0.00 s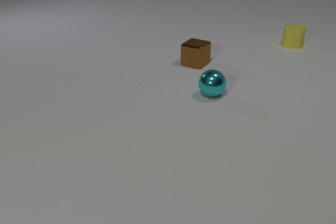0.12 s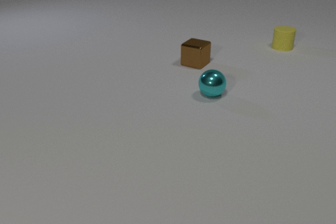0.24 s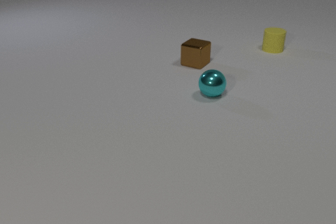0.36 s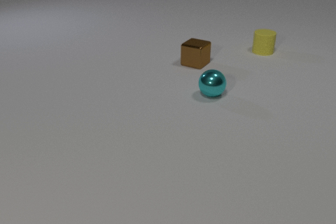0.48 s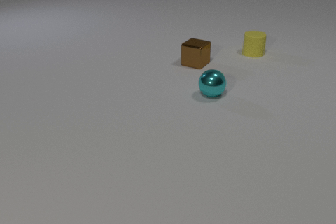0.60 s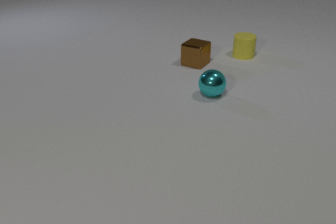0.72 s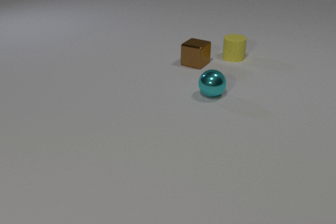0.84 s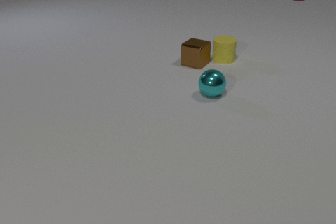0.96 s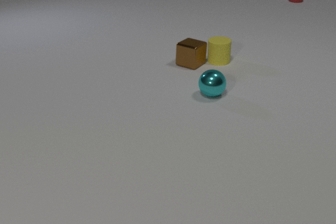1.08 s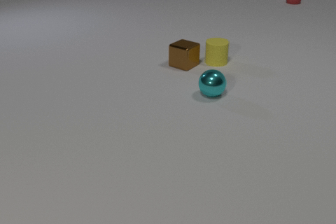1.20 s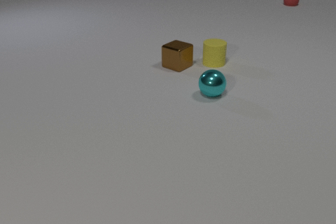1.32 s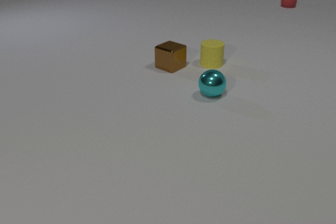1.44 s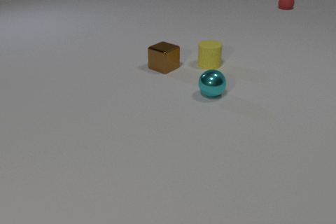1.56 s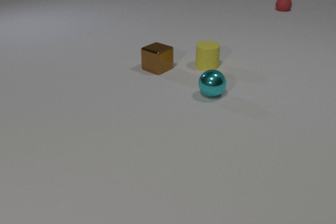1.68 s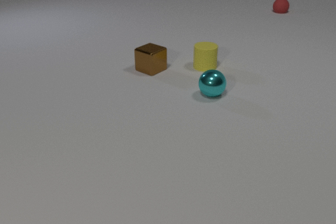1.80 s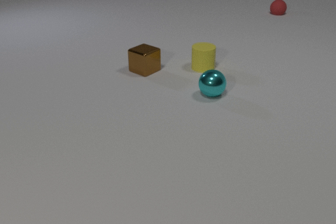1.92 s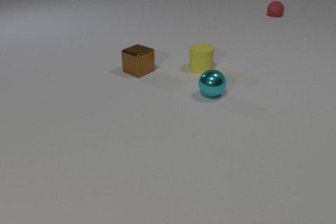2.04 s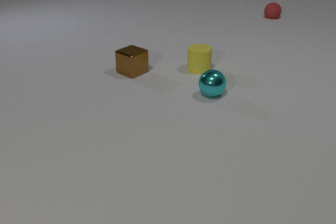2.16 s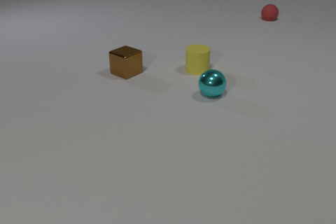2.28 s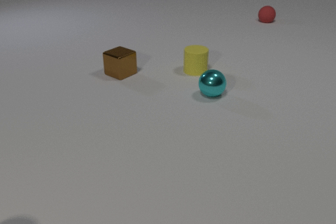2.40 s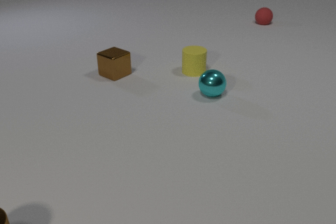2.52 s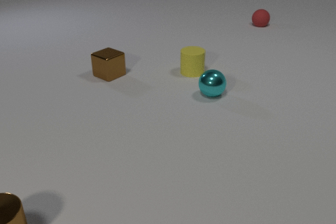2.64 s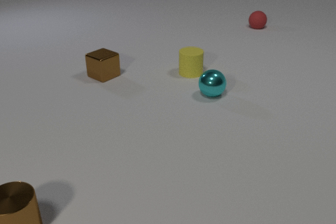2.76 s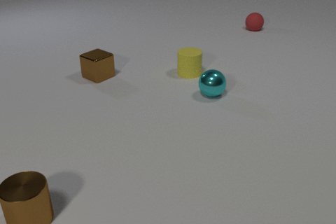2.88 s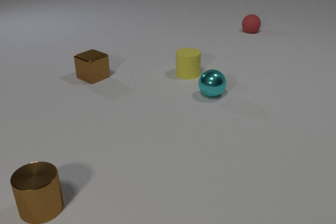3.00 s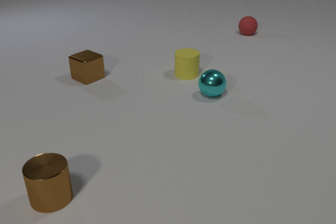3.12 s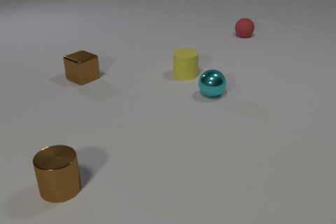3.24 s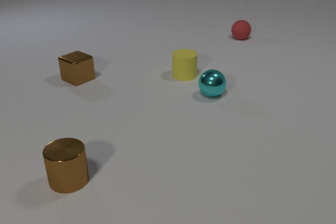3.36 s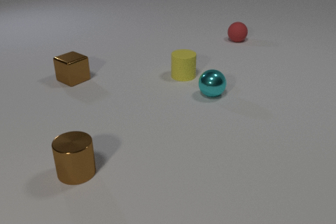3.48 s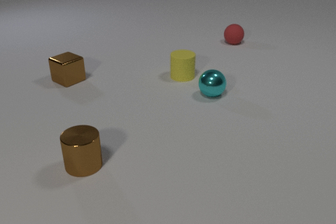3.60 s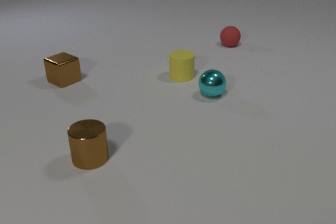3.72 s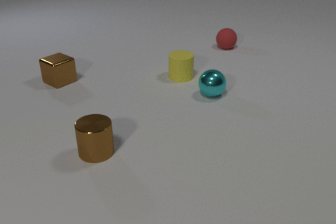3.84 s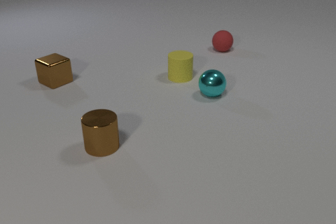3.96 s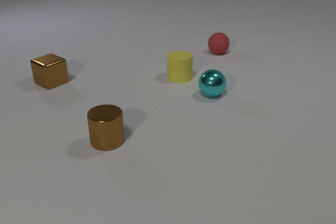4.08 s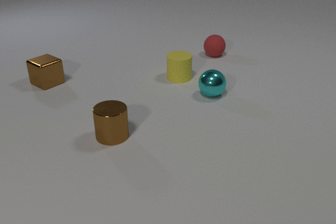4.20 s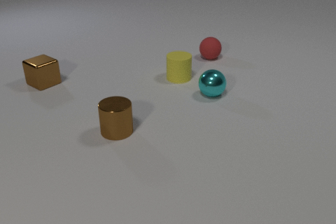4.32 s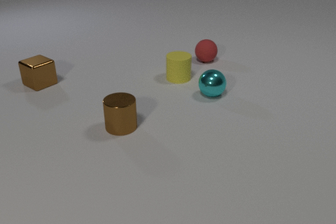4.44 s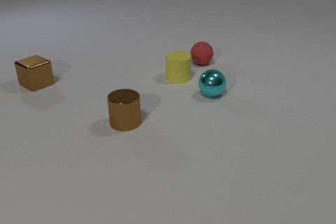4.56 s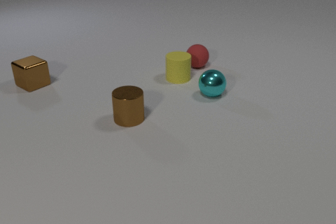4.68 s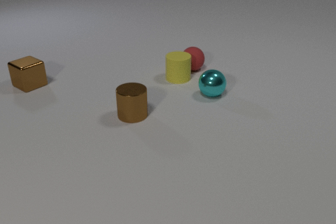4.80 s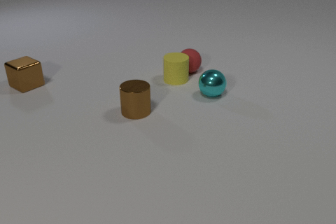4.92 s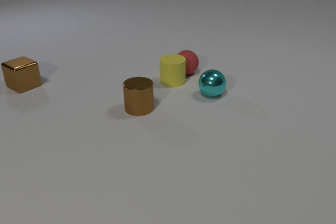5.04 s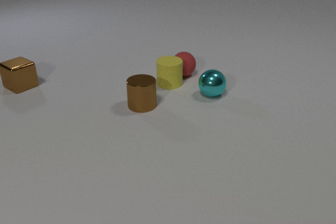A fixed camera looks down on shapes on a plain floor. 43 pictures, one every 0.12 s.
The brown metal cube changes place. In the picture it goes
to the left.
The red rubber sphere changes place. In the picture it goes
toward the camera.
0.00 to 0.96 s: The yellow rubber cylinder slides to the left and toward the camera. The brown metal cube moves, and ends about where it began. The red rubber sphere comes in at the top edge, rolls toward the camera. The yellow rubber cylinder and the brown metal cube collide.
0.96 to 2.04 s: The yellow rubber cylinder slides toward the camera and to the left. The brown metal cube slides to the left. The red rubber sphere rolls toward the camera.
2.04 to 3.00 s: The yellow rubber cylinder slides toward the camera and to the left. The brown metal cube slides to the left. The red rubber sphere rolls toward the camera. The brown metal cylinder comes in at the bottom edge, slides away from the camera and to the right.
3.00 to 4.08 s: The yellow rubber cylinder slides toward the camera and to the left. The brown metal cube slides to the left. The red rubber sphere rolls toward the camera and to the left. The brown metal cylinder slides away from the camera and to the right.
4.08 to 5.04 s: The yellow rubber cylinder slides toward the camera and to the left. The brown metal cube slides to the left. The red rubber sphere rolls toward the camera and to the left. The brown metal cylinder slides away from the camera and to the right. The yellow rubber cylinder and the red rubber sphere collide.
What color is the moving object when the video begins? yellow.
How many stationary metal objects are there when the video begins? 2.
What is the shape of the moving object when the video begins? cylinder.
